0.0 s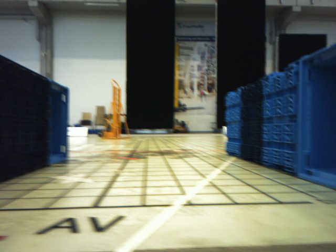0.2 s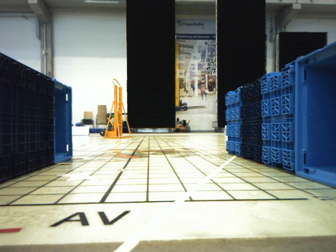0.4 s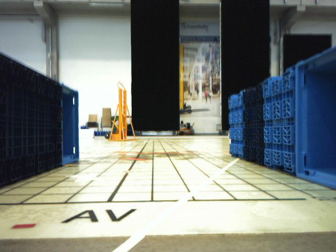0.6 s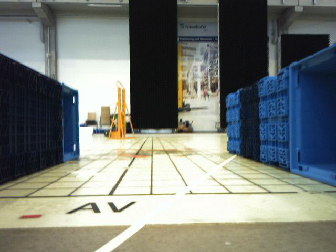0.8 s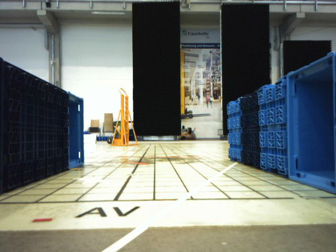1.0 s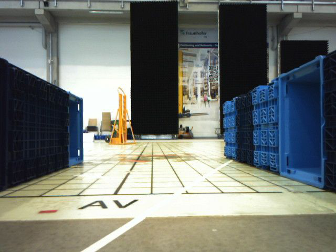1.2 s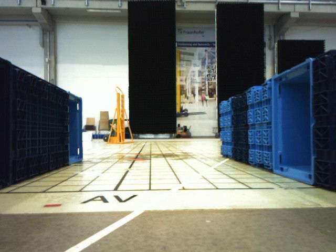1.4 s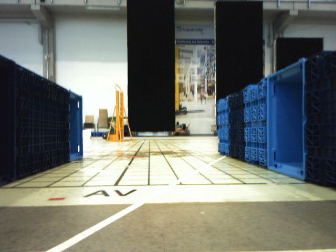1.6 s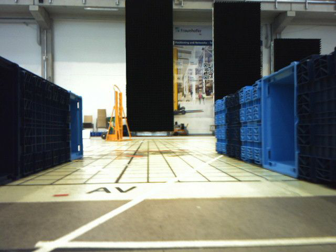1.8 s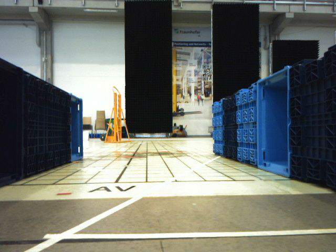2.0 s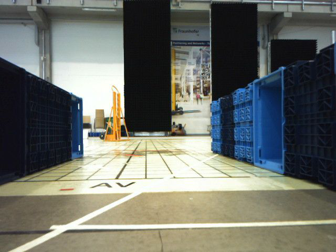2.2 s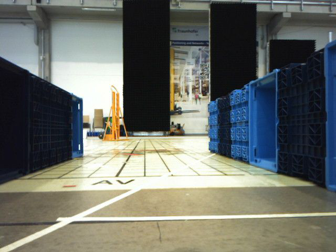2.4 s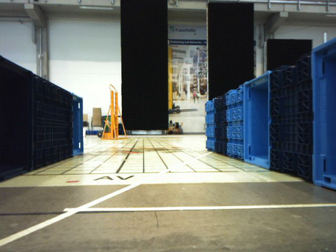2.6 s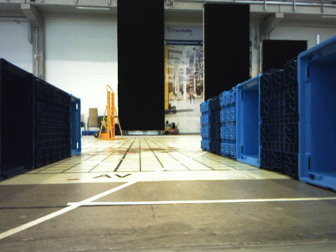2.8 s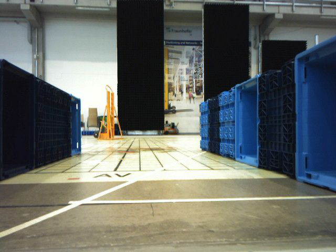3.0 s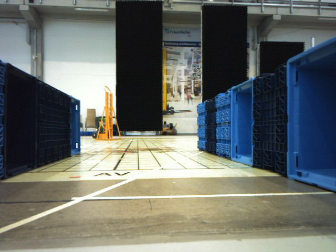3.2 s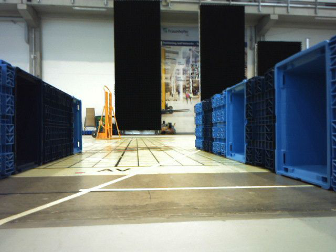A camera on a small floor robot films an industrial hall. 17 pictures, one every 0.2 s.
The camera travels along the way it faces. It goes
backward.
0.0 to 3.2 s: The camera travels backward, about 0.6 m, so what stands in front gets smaller.
The film runs backward here.
